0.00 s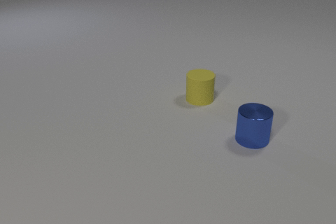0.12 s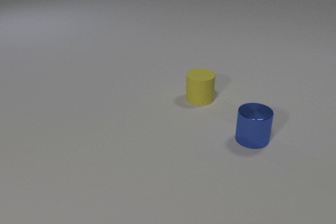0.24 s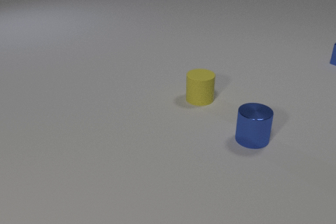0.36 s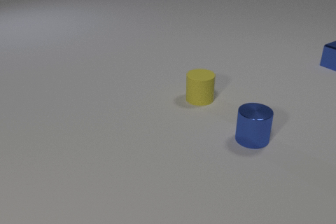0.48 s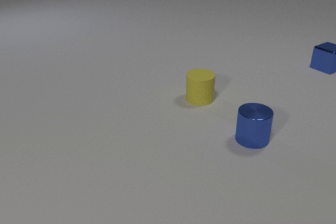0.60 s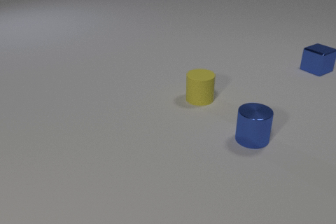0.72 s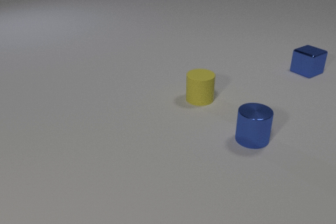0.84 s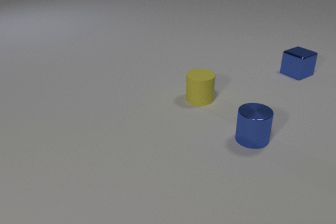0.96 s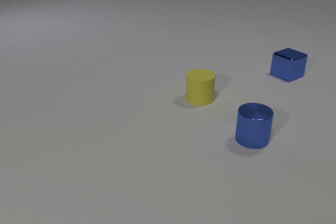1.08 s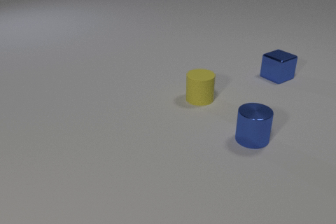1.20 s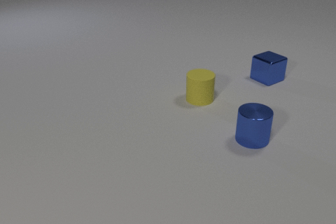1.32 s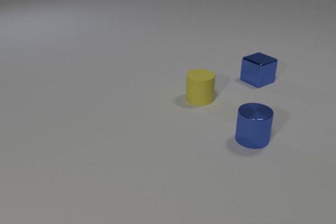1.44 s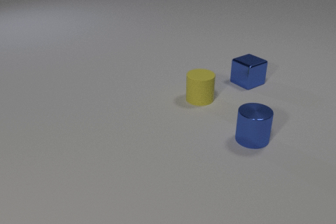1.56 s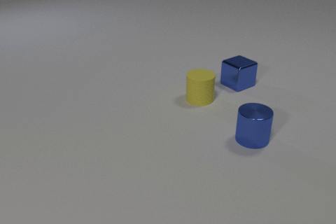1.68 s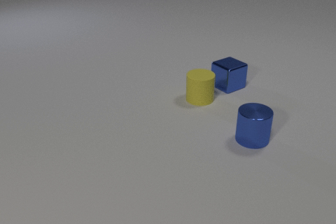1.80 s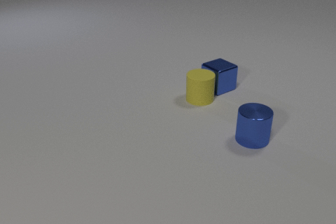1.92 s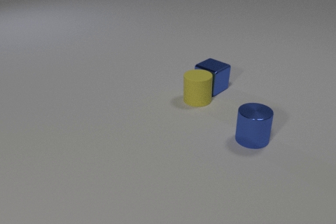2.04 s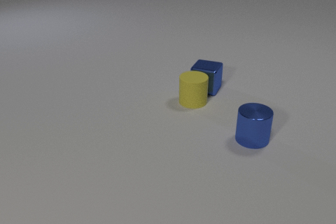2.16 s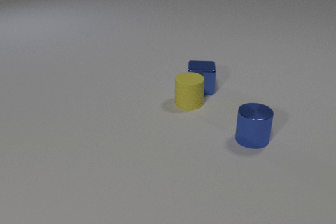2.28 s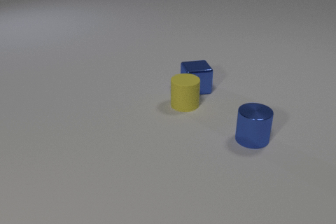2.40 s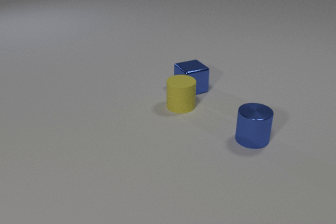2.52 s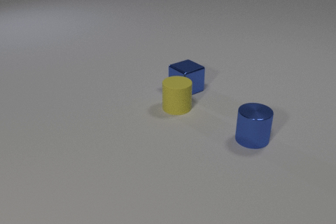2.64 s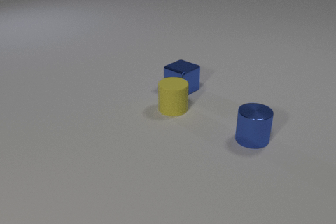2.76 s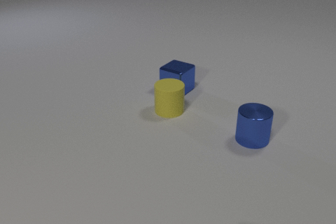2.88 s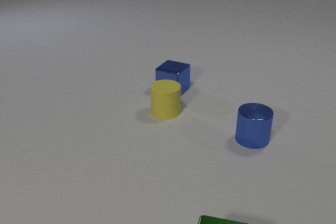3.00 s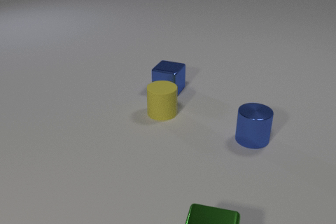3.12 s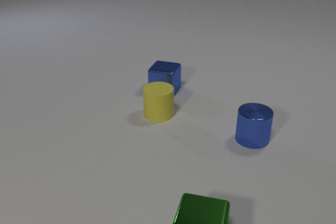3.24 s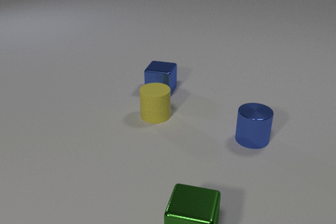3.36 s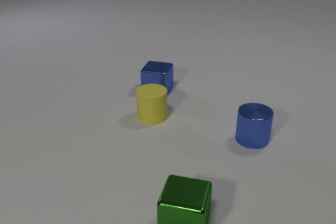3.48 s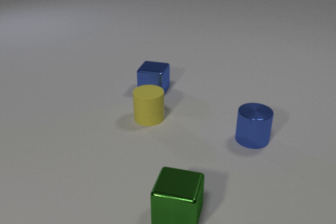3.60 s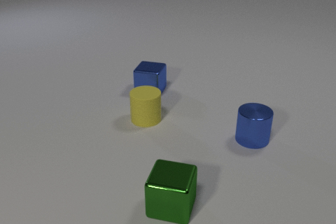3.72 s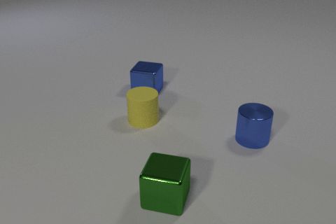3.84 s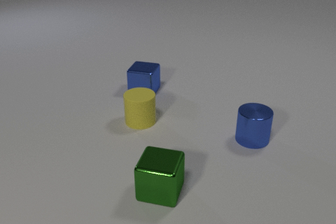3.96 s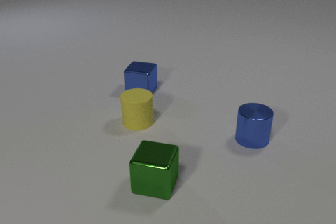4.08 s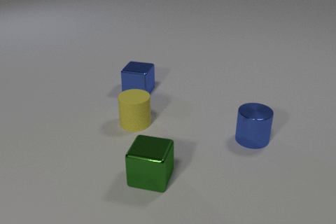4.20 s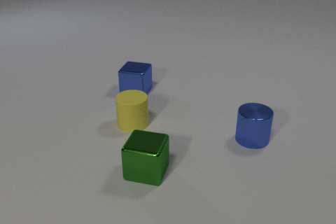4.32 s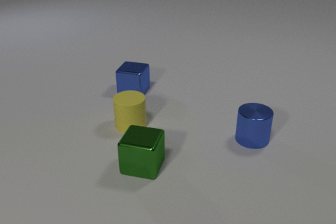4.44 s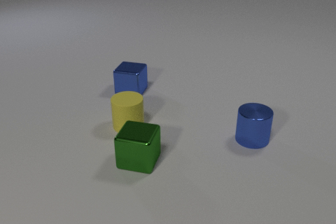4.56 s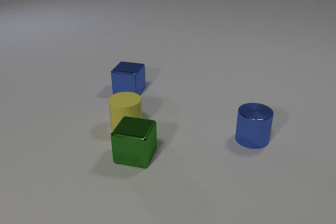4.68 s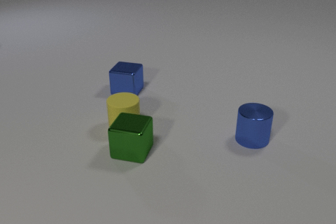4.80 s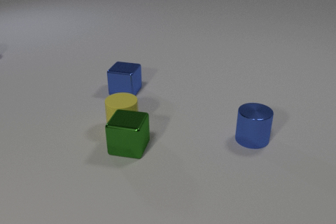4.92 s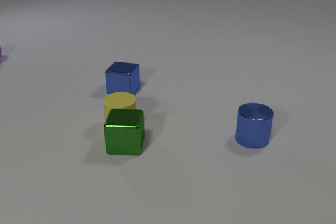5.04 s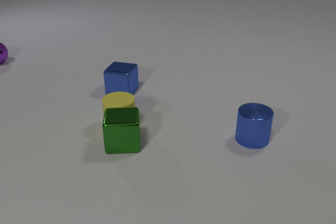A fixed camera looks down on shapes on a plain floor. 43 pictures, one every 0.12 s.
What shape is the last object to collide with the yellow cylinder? cube.
What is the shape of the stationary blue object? cylinder.
Are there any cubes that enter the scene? yes.
0.00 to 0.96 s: The blue metal cube comes in at the right edge, slides to the left and toward the camera.
0.96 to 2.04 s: The blue metal cube slides to the left and toward the camera, spins counterclockwise seen from above by about 30 degrees, its near face sliding to the right. The yellow rubber cylinder slides to the left and toward the camera. The blue metal cube and the yellow rubber cylinder collide.
2.04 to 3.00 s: The blue metal cube slides to the left, spins counterclockwise seen from above by about 90 degrees, its near face sliding to the right. The yellow rubber cylinder slides to the left and toward the camera. The green metal cube comes in at the bottom edge, slides away from the camera and to the left.
3.00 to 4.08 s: The blue metal cube slides to the left. The yellow rubber cylinder slides to the left and toward the camera. The green metal cube slides away from the camera and to the left.
4.08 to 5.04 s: The blue metal cube slides to the left. The yellow rubber cylinder slides to the left. The green metal cube slides away from the camera and to the left. The purple metal sphere comes in at the left edge, rolls toward the camera and to the right. The yellow rubber cylinder and the green metal cube collide.
